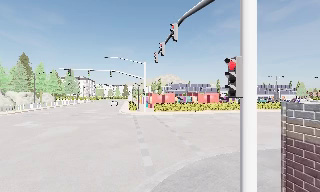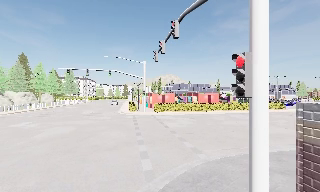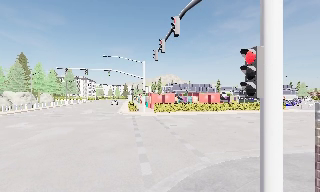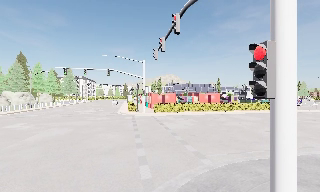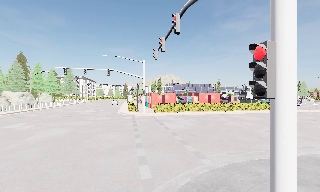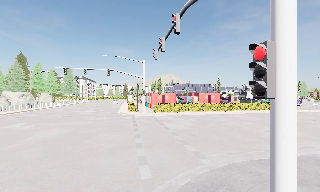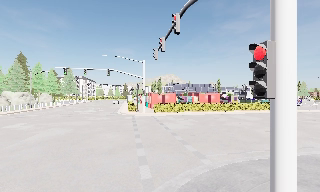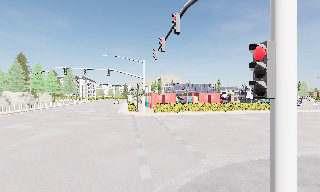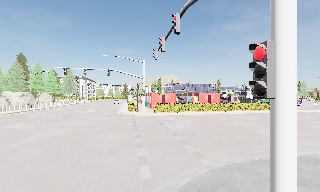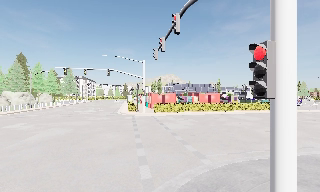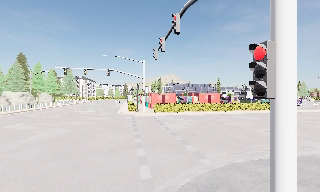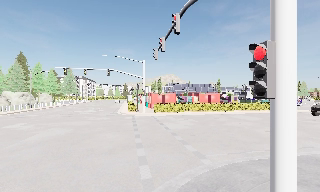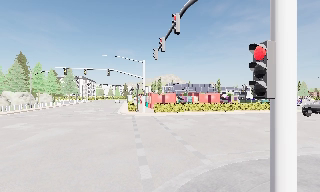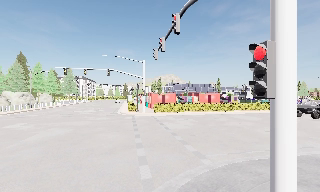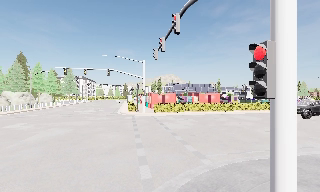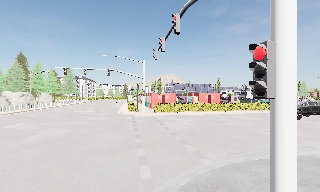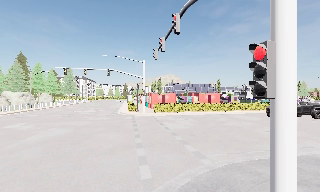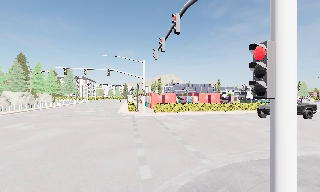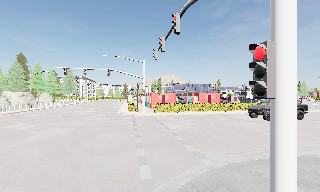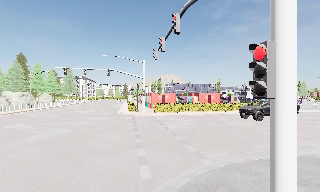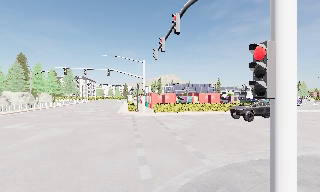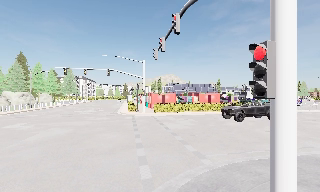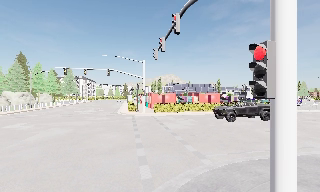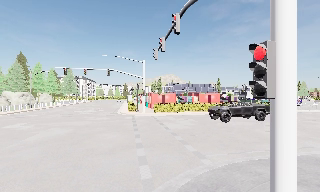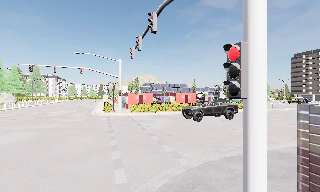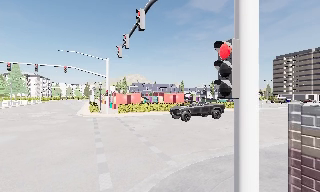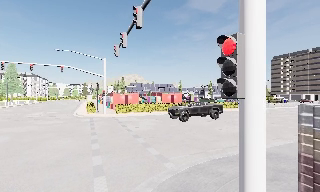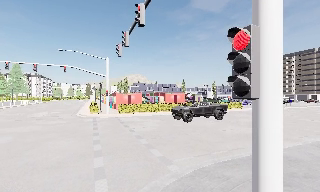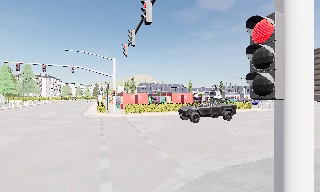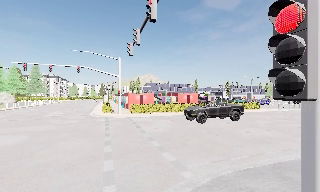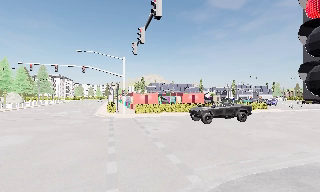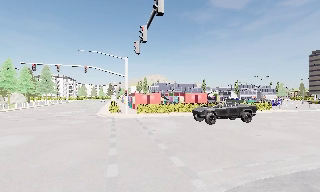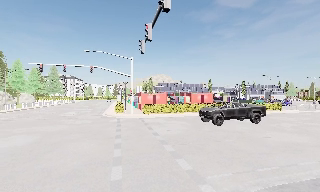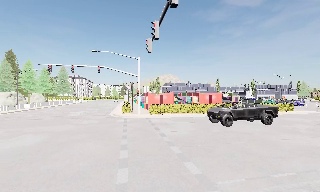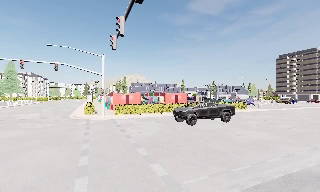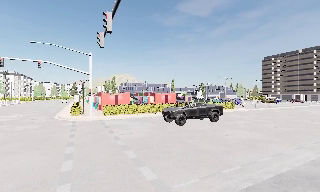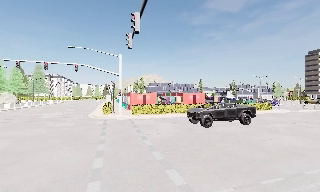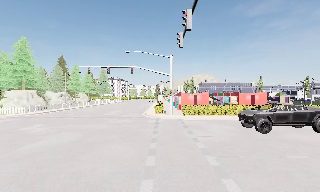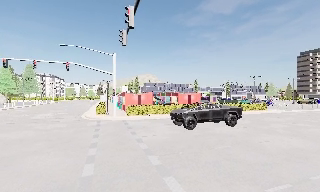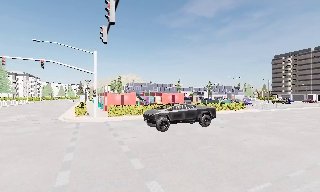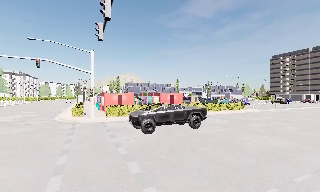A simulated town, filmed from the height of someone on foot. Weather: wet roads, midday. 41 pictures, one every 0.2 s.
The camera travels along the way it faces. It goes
forward.
0.0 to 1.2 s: The camera travels forward, about 1 m, so what stands in front looms larger. It loses speed.
1.2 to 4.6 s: The camera keeps its place and its aim.
4.6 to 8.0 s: The camera swings to its right by about 15 degrees, and the scene slides to the left. It travels forward, about 4 m, so what stands in front looms larger.
The film runs forward here.
